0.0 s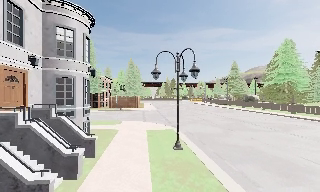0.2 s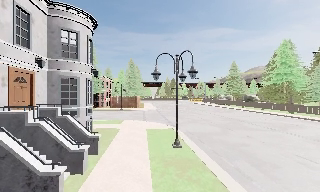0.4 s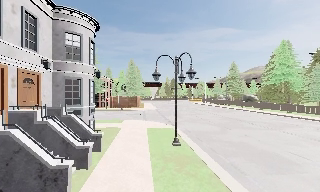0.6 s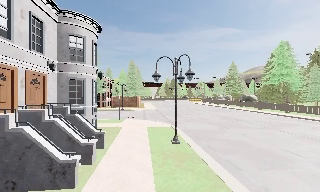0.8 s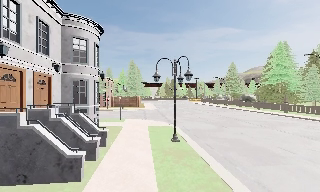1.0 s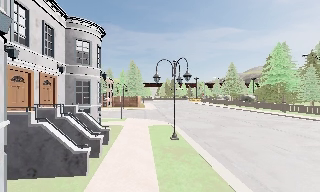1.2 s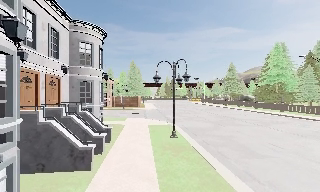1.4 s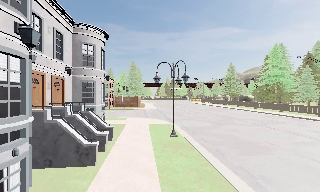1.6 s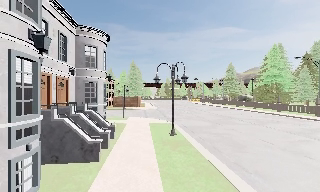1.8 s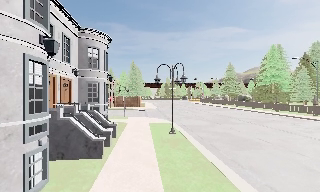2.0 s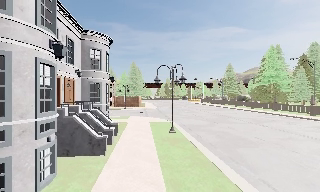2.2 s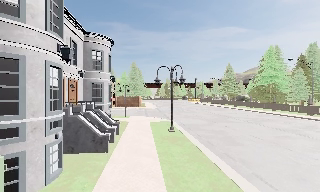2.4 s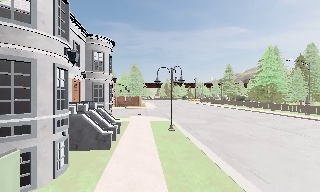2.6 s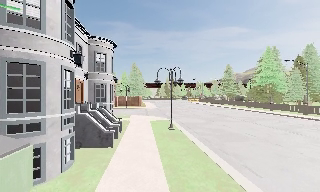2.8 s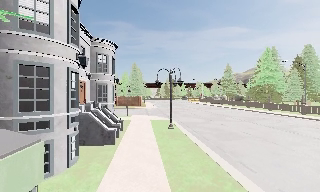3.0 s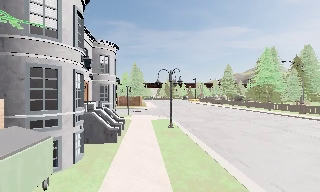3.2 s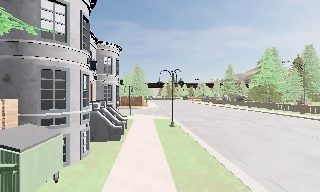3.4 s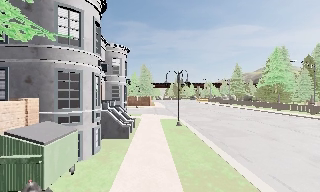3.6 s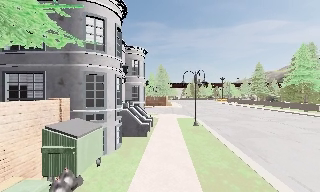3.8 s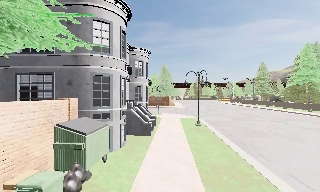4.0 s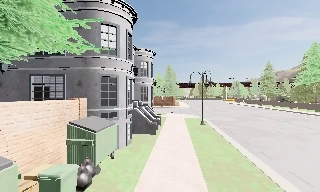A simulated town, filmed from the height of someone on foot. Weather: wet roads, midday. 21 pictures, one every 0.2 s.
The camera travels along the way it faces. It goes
backward.
0.0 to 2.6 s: The camera travels backward, about 4.5 m, so what stands in front gets smaller.
2.6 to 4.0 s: The scene slides to the right, as the camera pans about 10 degrees to its left. It travels backward, about 2.5 m, so what stands in front gets smaller.
The film runs backward here.
